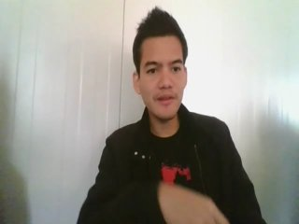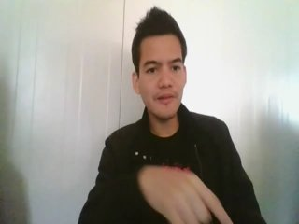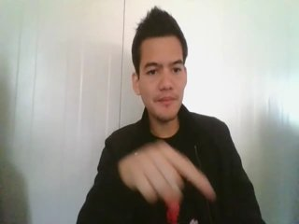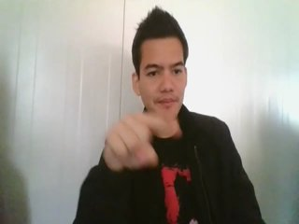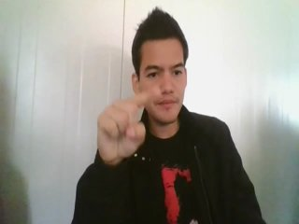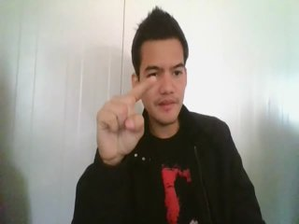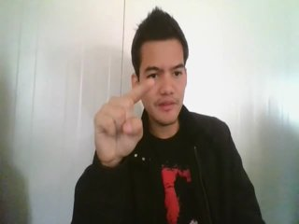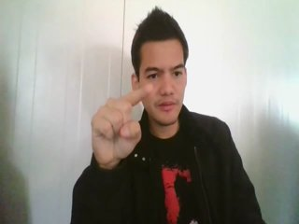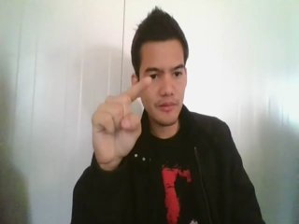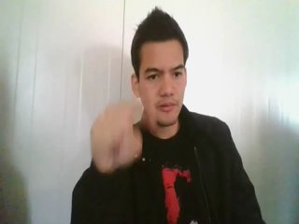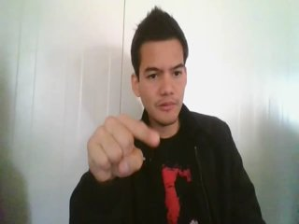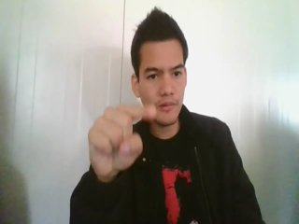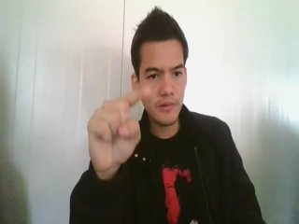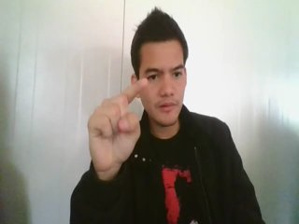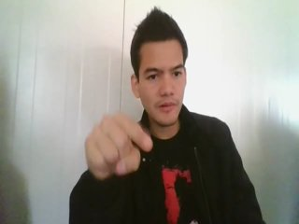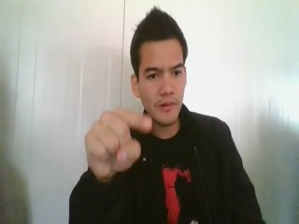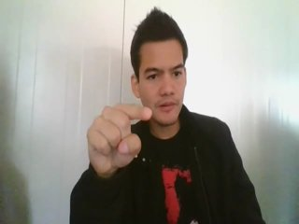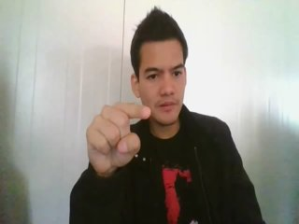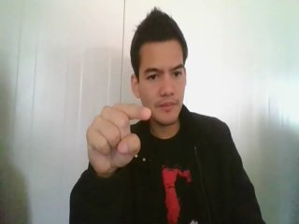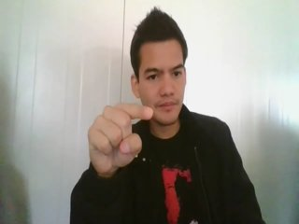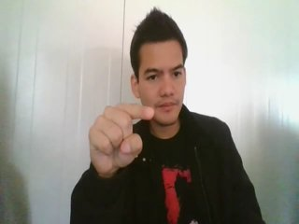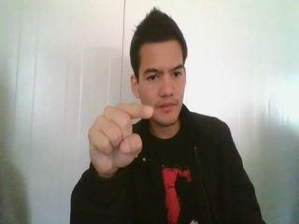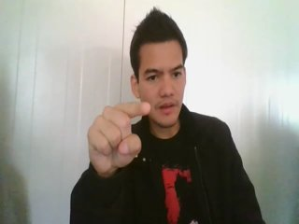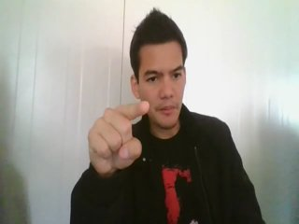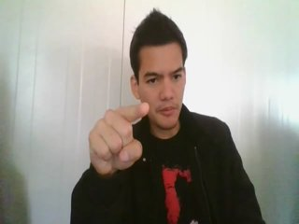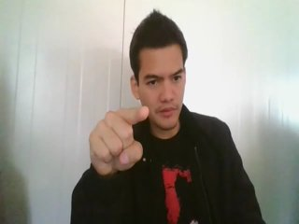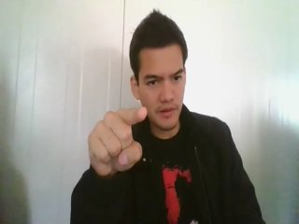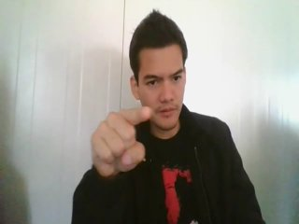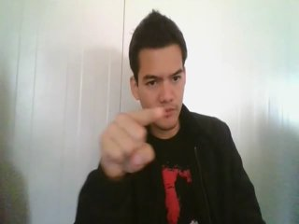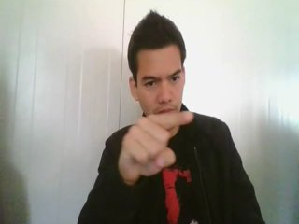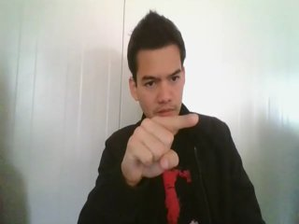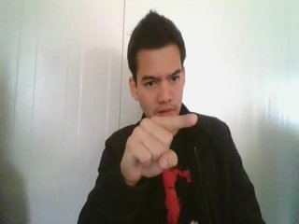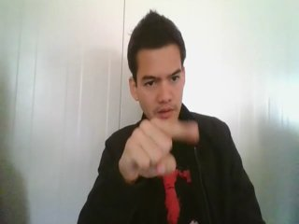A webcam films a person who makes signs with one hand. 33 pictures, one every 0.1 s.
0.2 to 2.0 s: Double click with one finger.
2.1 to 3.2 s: Pointing with one finger.
